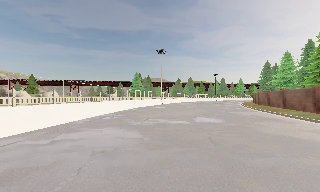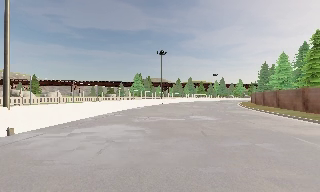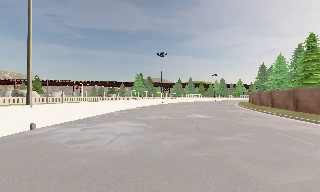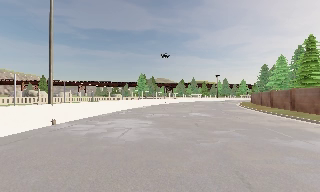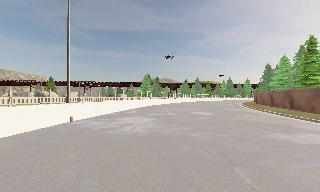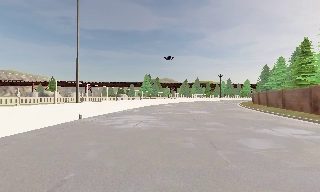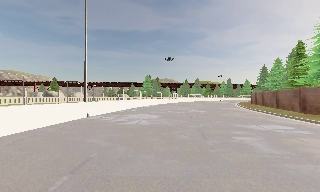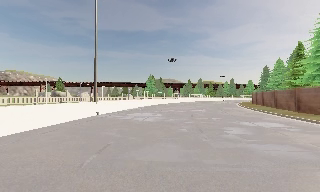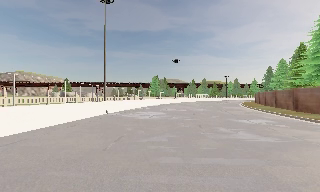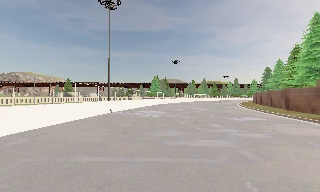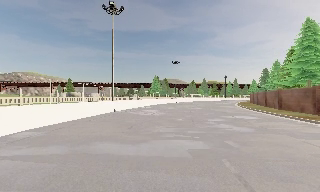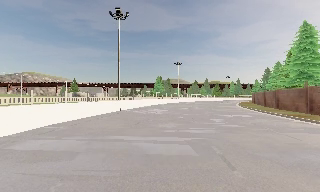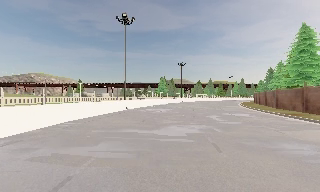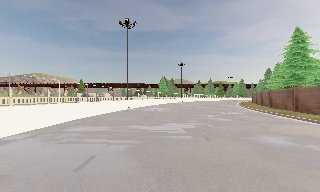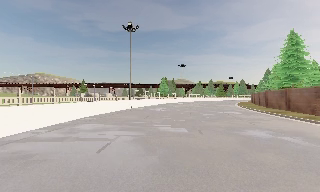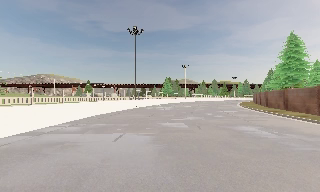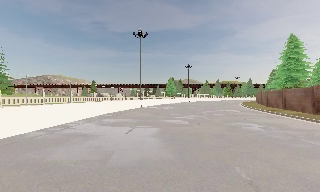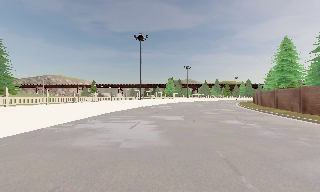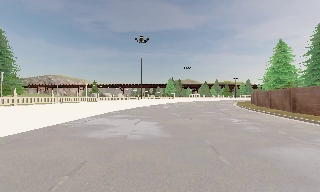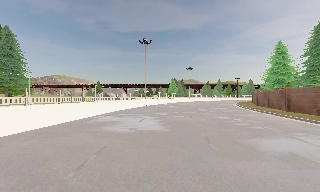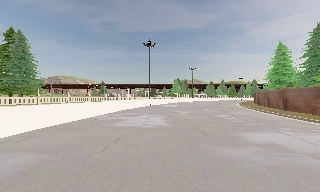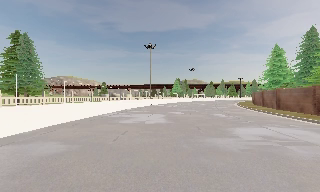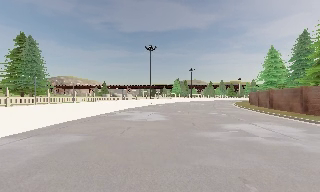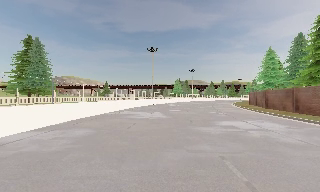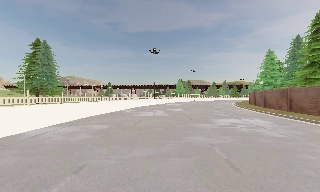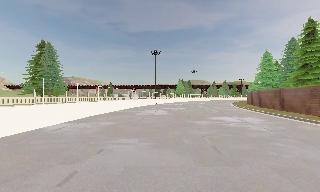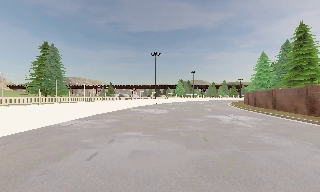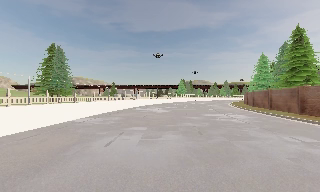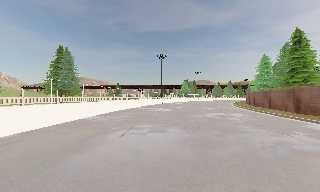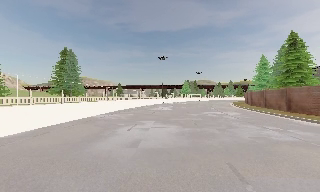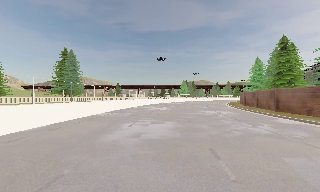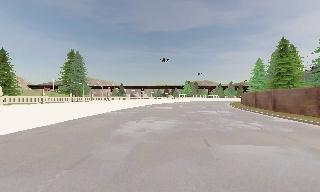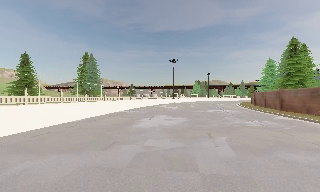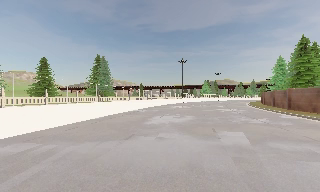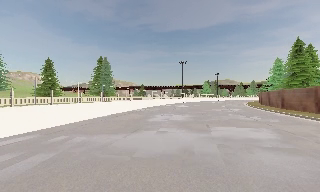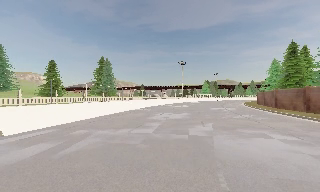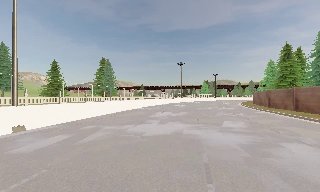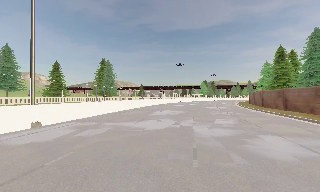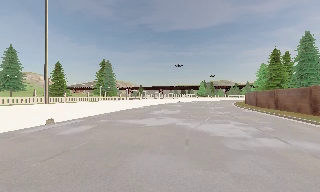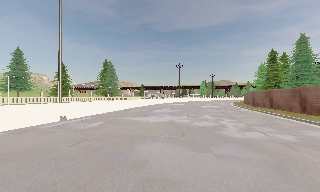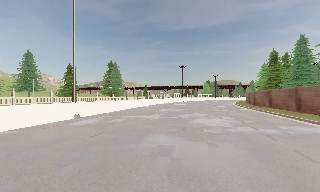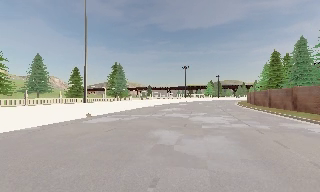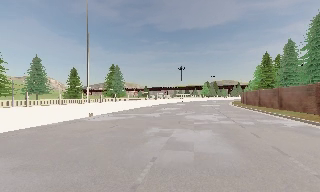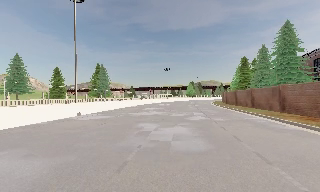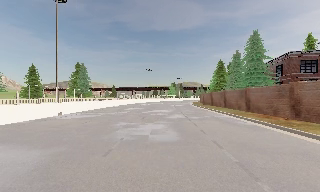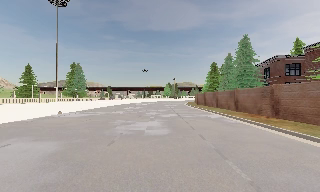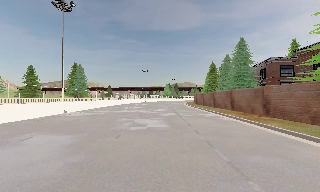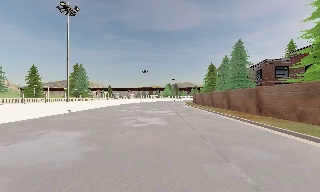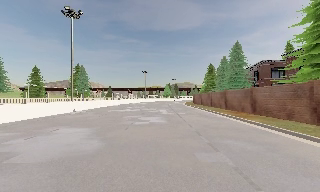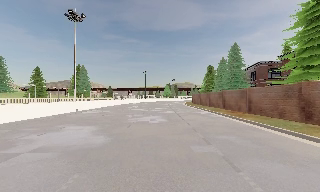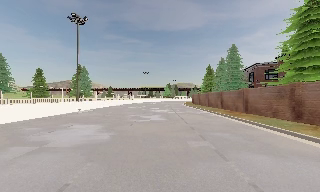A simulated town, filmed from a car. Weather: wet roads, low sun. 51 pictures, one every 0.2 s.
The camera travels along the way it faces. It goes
backward.
0.0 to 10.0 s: The scene slides to the right, as the camera pans about 15 degrees to its left. It travels backward, about 55 m, so what stands in front gets smaller.
The film runs backward here.
